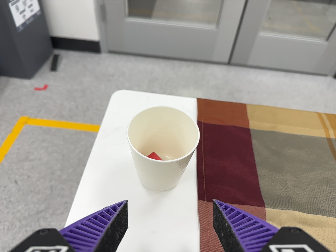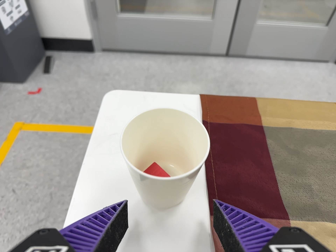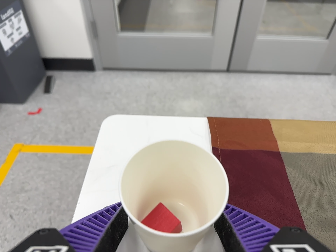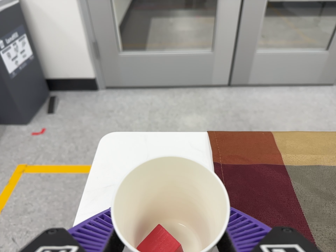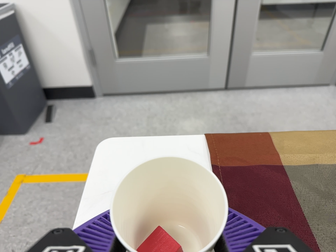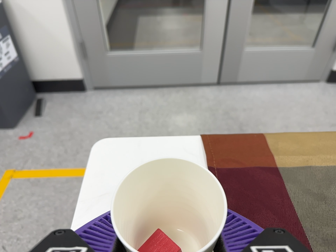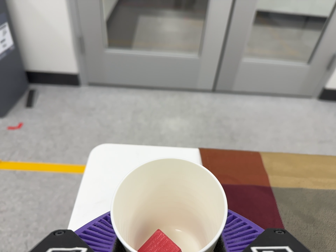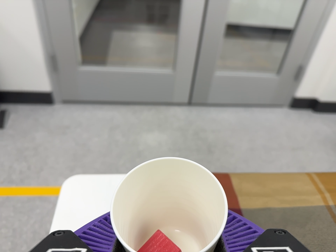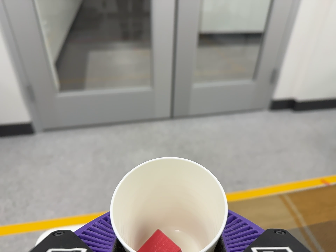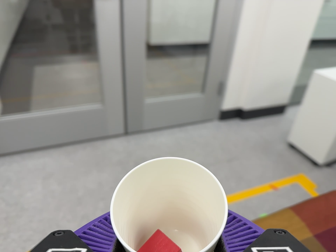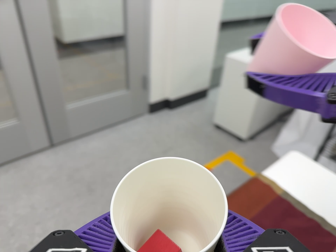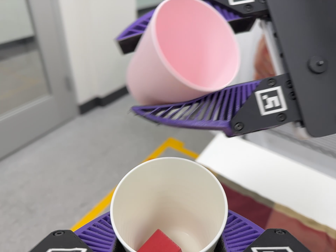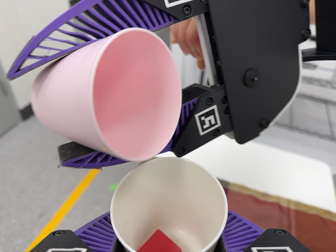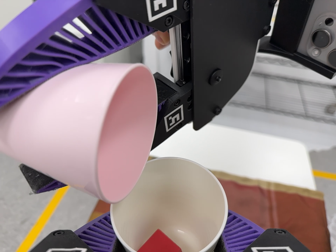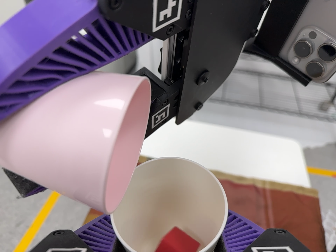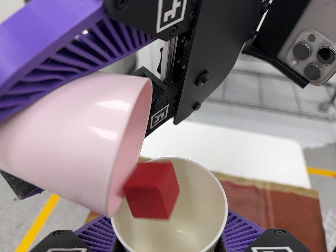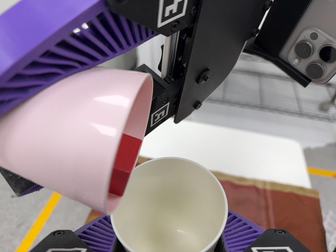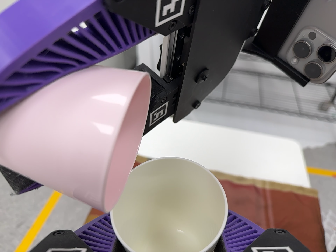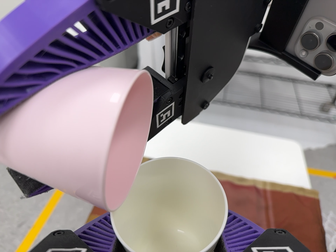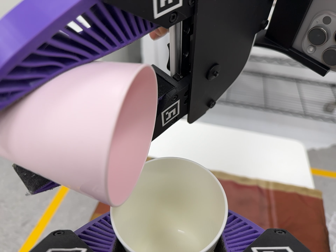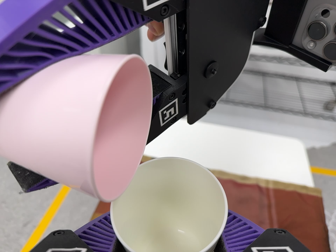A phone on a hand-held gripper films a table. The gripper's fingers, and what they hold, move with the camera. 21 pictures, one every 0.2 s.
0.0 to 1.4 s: The camera travels forward and toward the top of its view, about 12 cm, so what stands in front looms larger. Its aim tips toward the top of its view by about 10 degrees, and the scene shifts downward.
1.4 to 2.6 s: The camera swings to its right by about 55 degrees, and the scene slides to the left. It travels toward the top of its view and to its right, about 26 cm, so close, fixed things drift downward. It rolls about its line of sight by about 45 degrees, and the scene rotates counterclockwise.
2.6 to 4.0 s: The camera keeps its place and its aim.
The film runs backward here.
